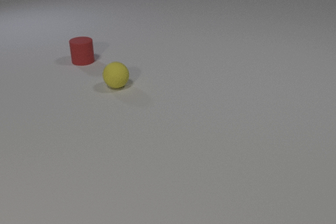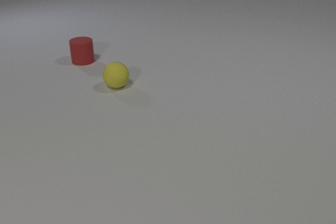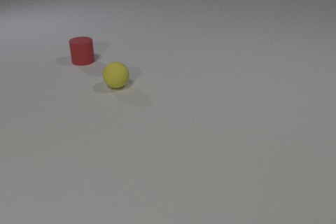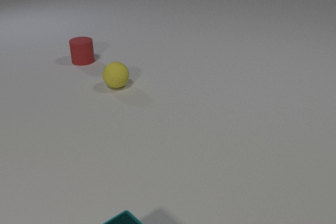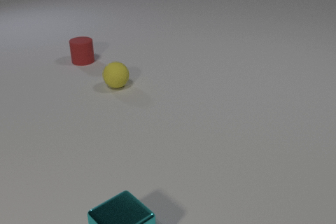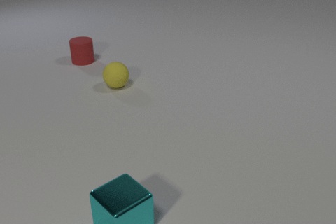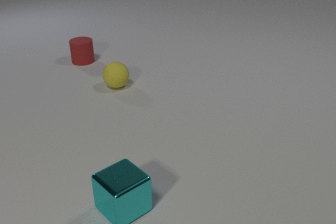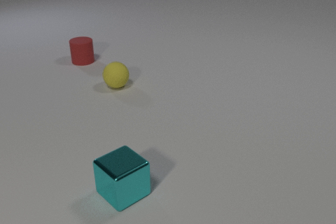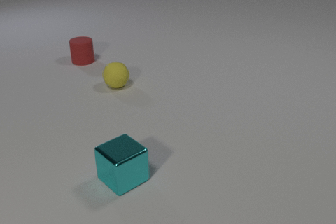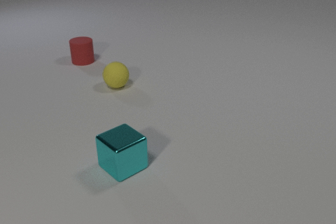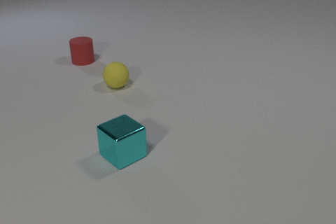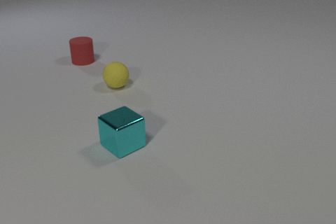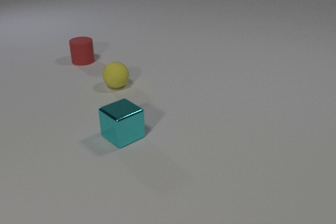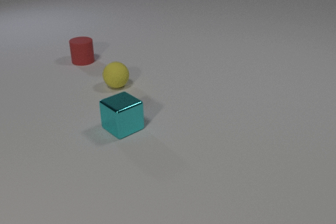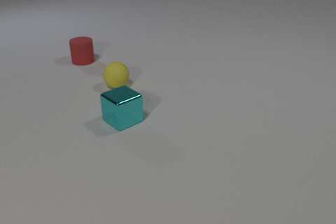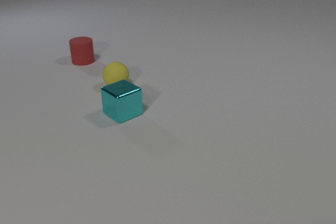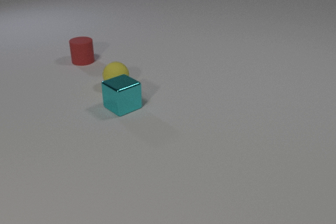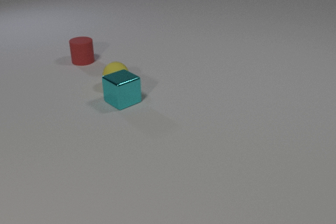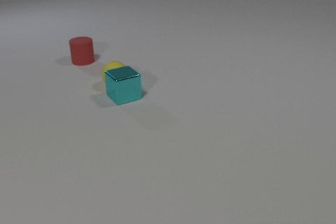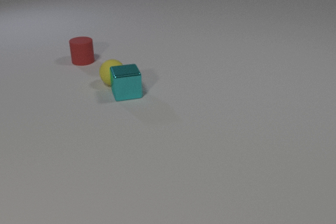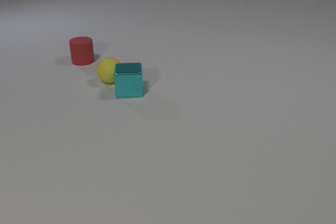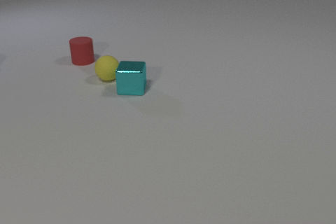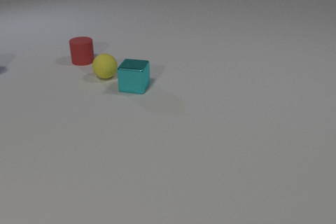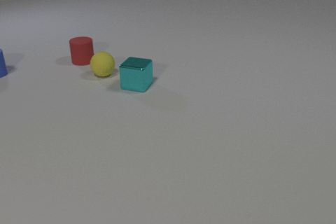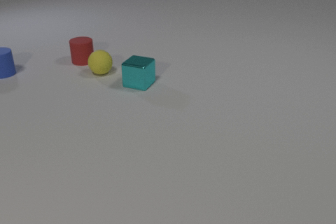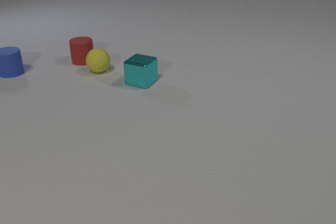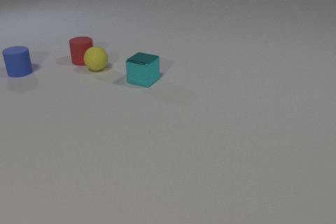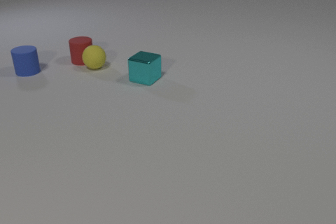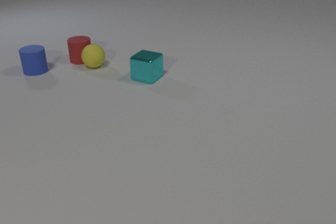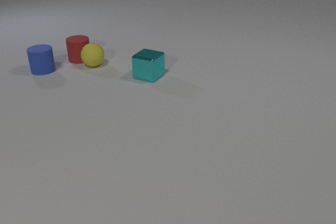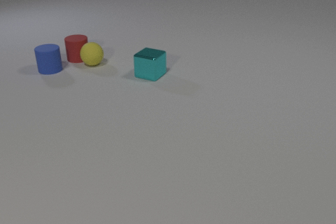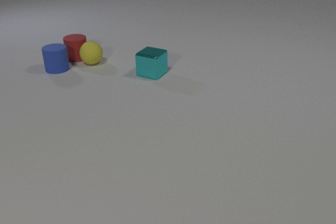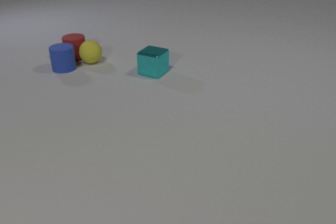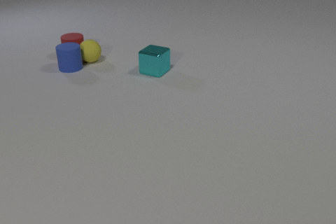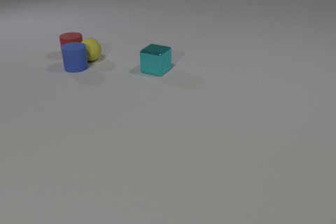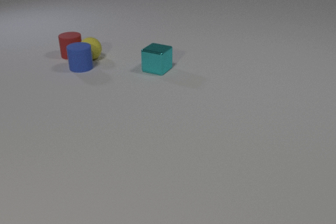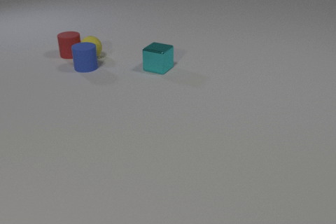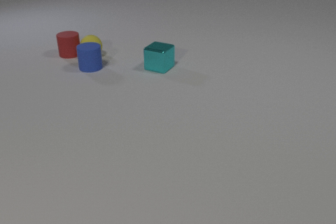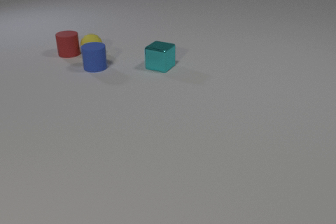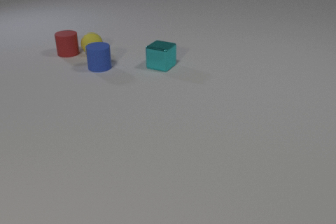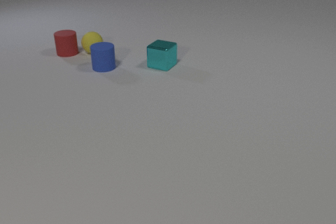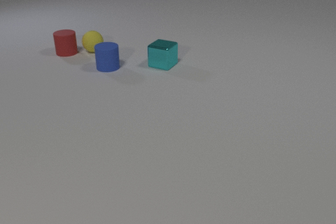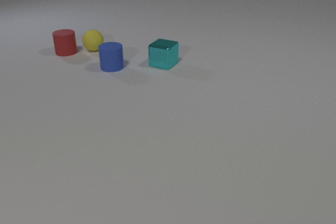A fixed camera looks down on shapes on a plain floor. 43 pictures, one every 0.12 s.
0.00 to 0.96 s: The cyan metal cube comes in at the bottom edge, slides away from the camera.
0.96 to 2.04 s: The cyan metal cube slides away from the camera.
2.04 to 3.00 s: The cyan metal cube slides away from the camera and to the right, spins so that its near face slides to the left, clockwise seen from above. The yellow rubber sphere rolls away from the camera and to the left. The blue rubber cylinder comes in at the left edge, slides to the right. The cyan metal cube and the yellow rubber sphere collide.
3.00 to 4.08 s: The cyan metal cube slides away from the camera and to the right. The yellow rubber sphere rolls away from the camera. The blue rubber cylinder slides to the right. The red rubber cylinder slides away from the camera and to the left. The yellow rubber sphere and the red rubber cylinder collide. The yellow rubber sphere and the blue rubber cylinder collide.
4.08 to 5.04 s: The cyan metal cube slides away from the camera and to the right. The yellow rubber sphere rolls away from the camera. The blue rubber cylinder slides to the right. The red rubber cylinder slides away from the camera and to the left.
How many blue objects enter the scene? 1.
How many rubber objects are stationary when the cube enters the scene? 2.
What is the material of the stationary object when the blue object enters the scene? rubber.
